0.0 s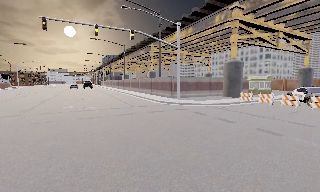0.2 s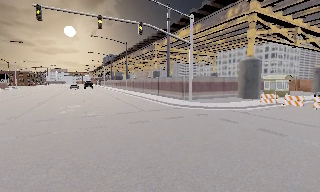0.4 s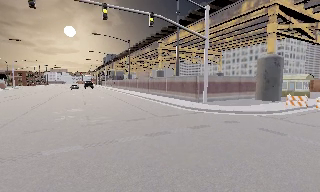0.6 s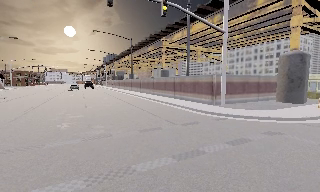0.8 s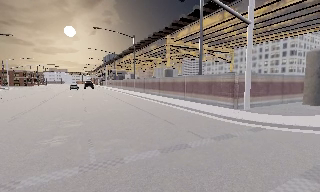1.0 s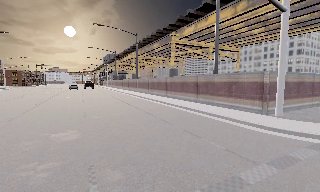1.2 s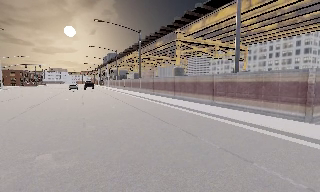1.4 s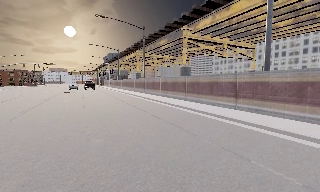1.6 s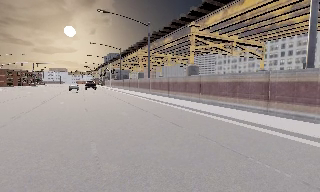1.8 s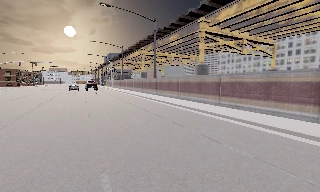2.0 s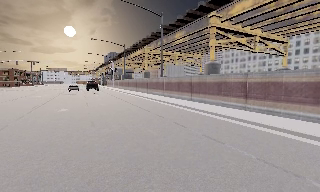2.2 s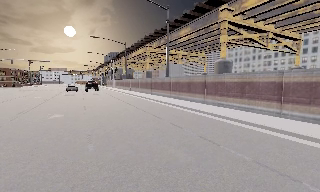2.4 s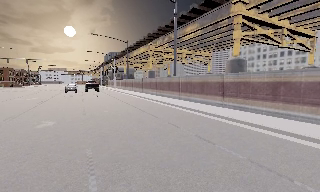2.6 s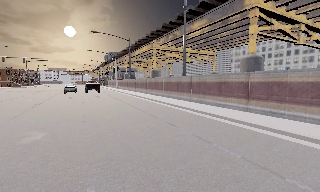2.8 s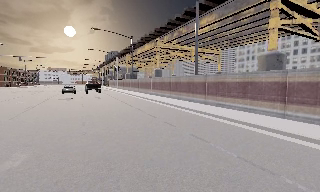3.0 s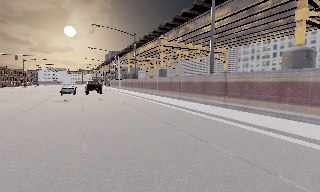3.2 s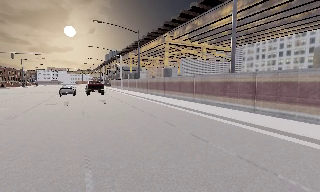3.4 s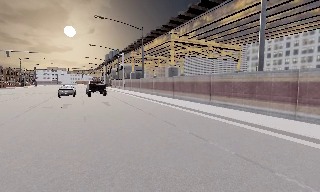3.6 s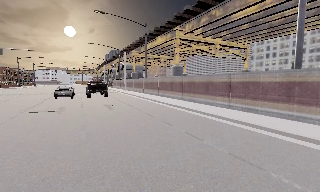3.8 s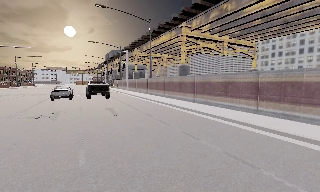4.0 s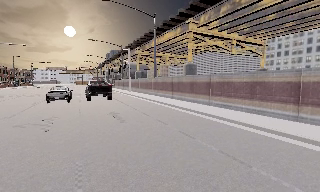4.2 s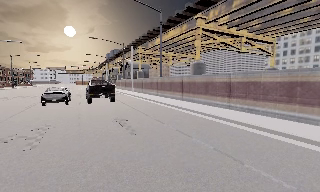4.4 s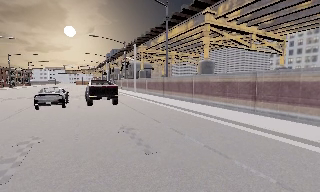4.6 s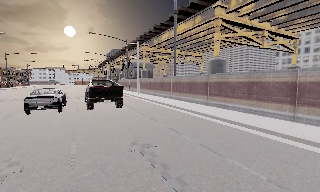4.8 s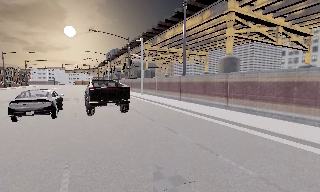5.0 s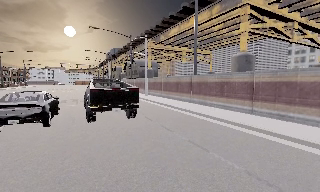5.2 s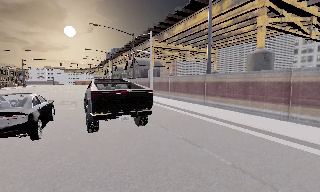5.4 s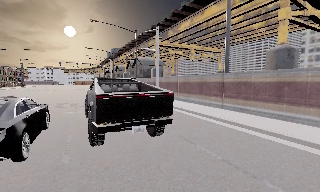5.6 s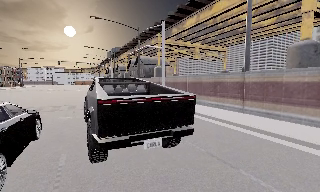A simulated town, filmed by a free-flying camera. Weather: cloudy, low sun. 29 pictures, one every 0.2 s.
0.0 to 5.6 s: The camera travels forward and to its left, about 55 m, so what stands in front looms larger.
The film runs forward here.
